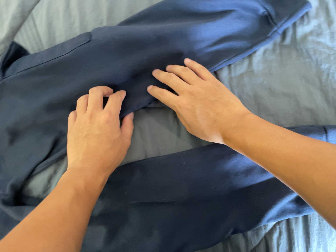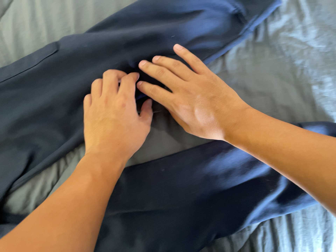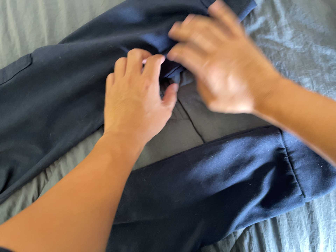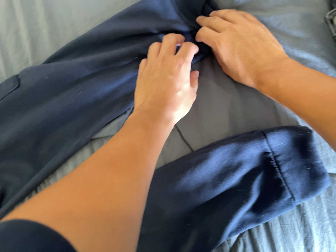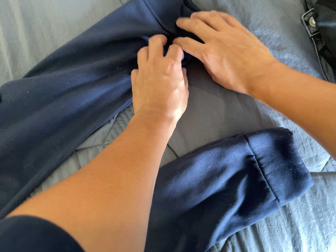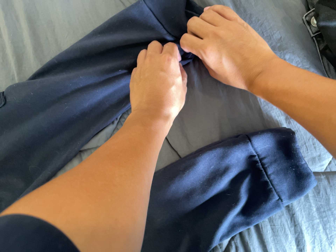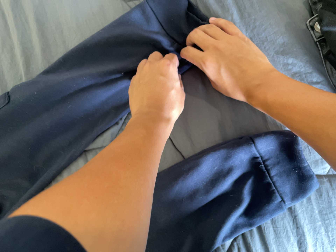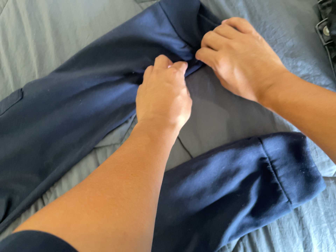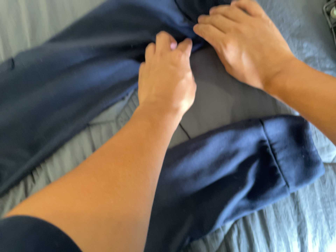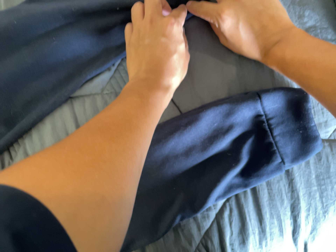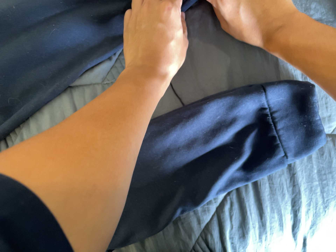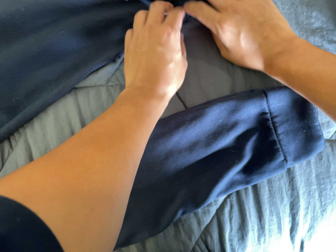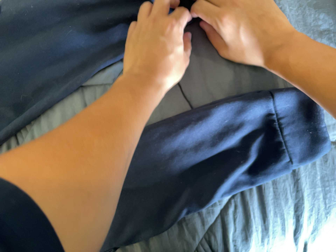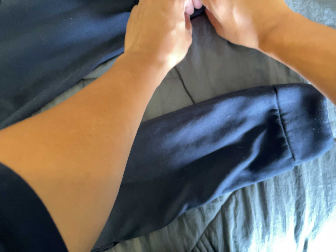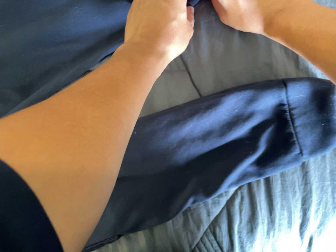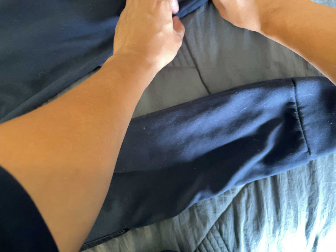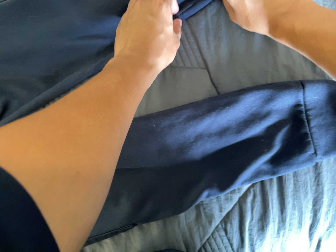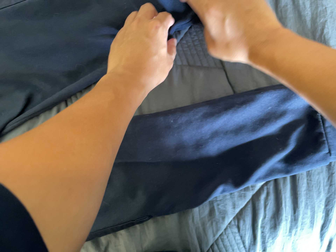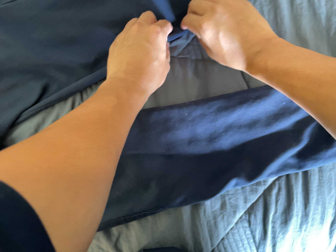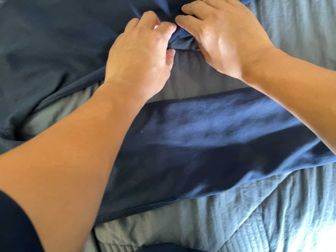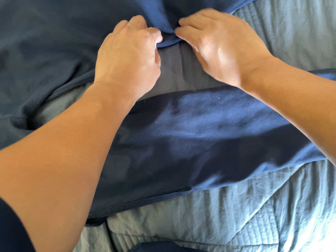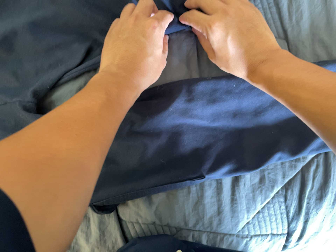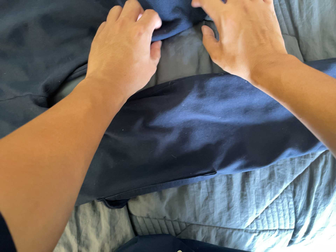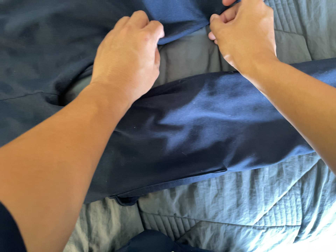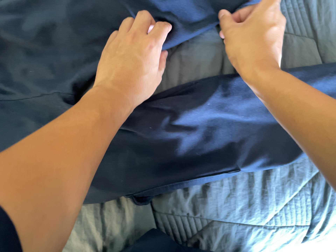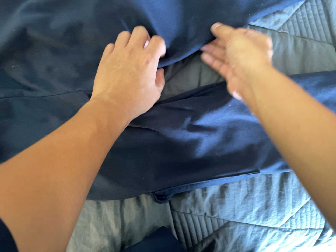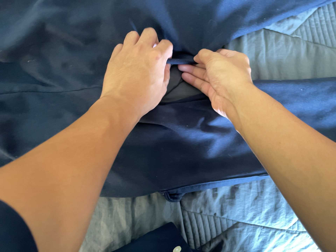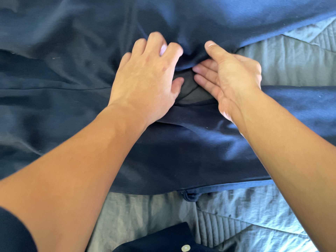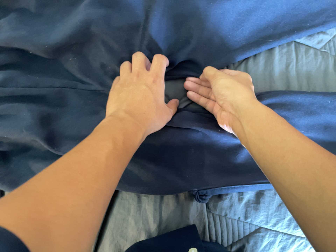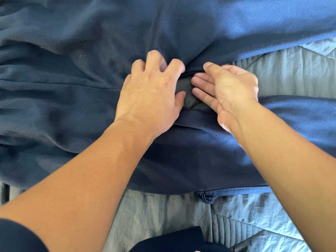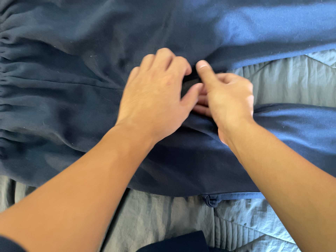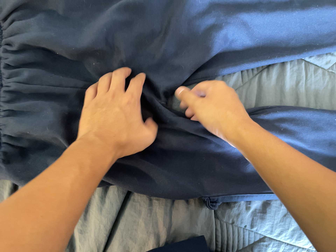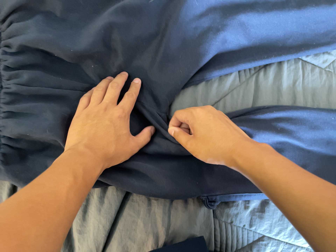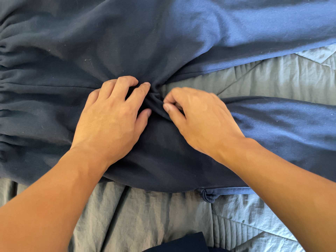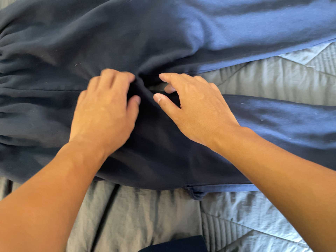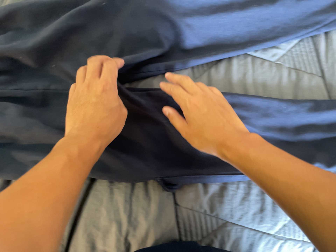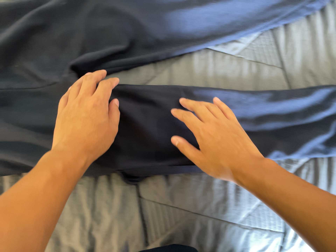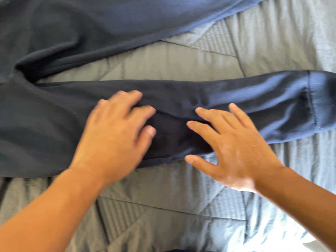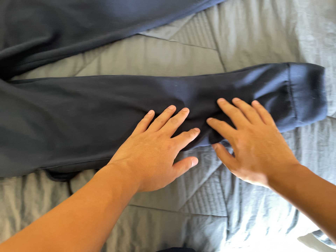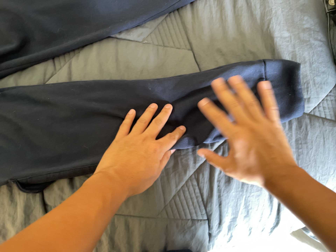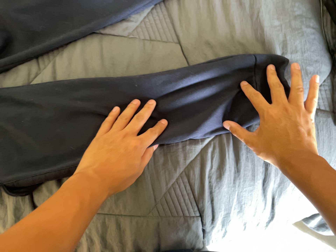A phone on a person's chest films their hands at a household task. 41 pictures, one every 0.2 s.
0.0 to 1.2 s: The camera travels to its right, about 10 cm, so close, fixed things drift to the left. It rolls about its line of sight by about 15 degrees, and the scene rotates counterclockwise.
1.2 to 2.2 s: The camera shifts only a little, or ends up much as it began.
2.2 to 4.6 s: The camera travels to its left and toward the bottom of its view, about 22 cm, so close, fixed things drift to the right. It rolls about its line of sight by about 15 degrees, and the scene rotates clockwise.
4.6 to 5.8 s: The camera travels to its left, about 16 cm, so close, fixed things drift to the right. It rolls about its line of sight by about 10 degrees, and the scene rotates clockwise.
5.8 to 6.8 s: The camera shifts only a little, or ends up much as it began.
6.8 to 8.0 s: The camera travels to its right, about 30 cm, so close, fixed things drift to the left. It rolls about its line of sight by about 10 degrees, and the scene rotates counterclockwise.
The film runs backward here.
